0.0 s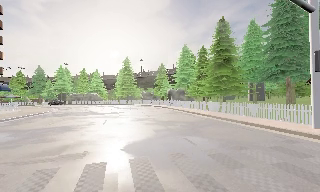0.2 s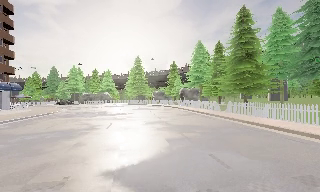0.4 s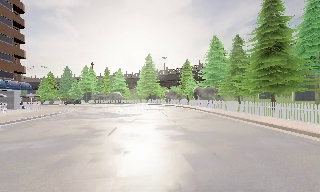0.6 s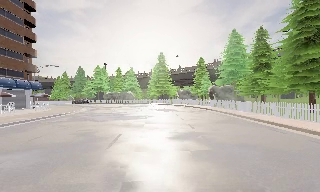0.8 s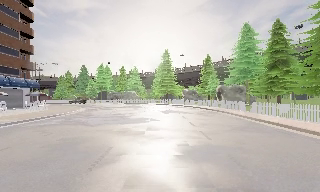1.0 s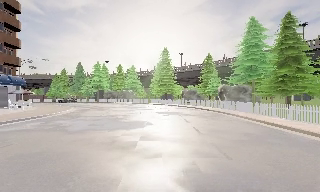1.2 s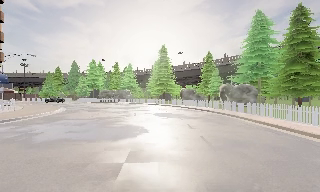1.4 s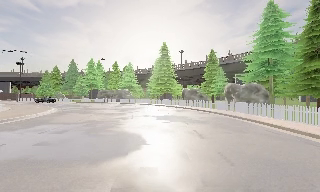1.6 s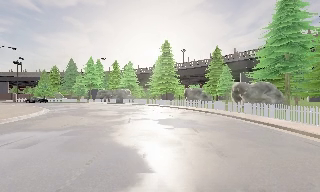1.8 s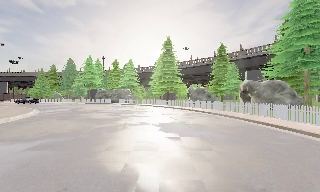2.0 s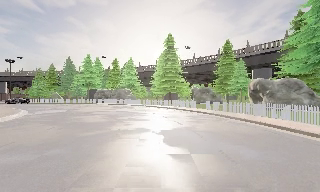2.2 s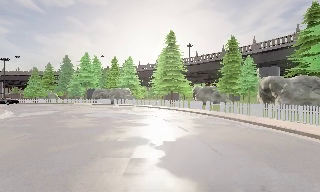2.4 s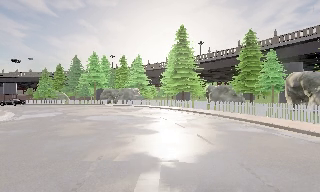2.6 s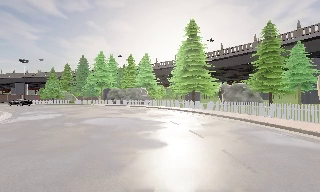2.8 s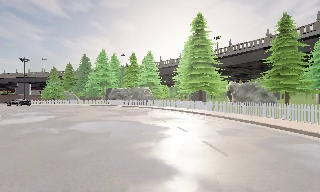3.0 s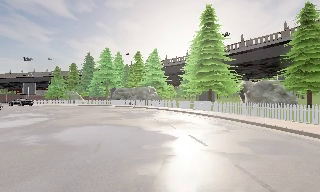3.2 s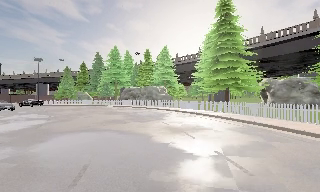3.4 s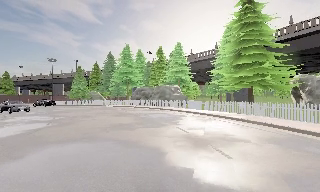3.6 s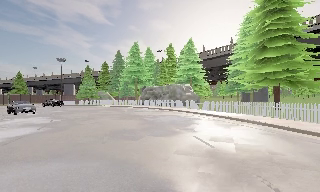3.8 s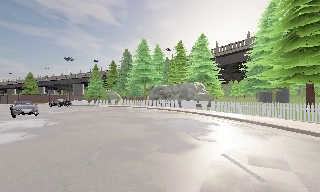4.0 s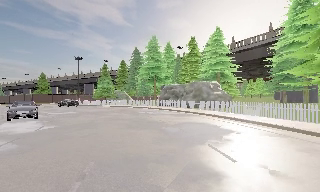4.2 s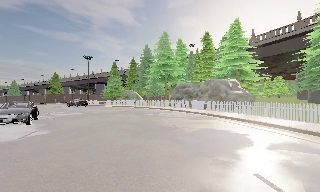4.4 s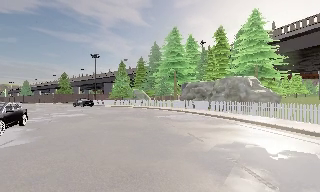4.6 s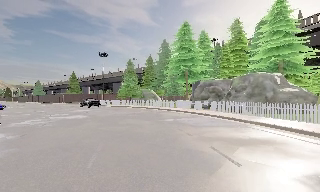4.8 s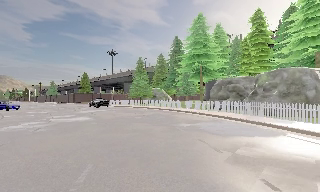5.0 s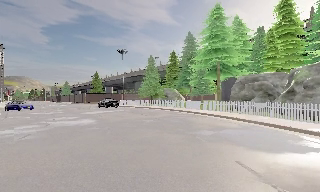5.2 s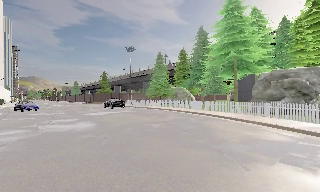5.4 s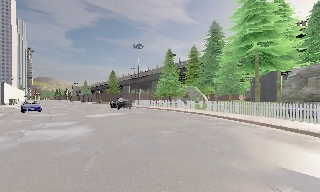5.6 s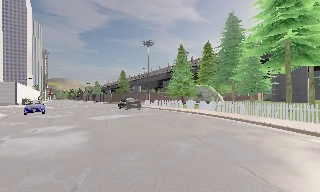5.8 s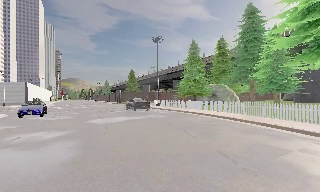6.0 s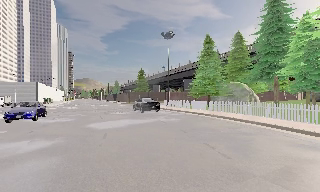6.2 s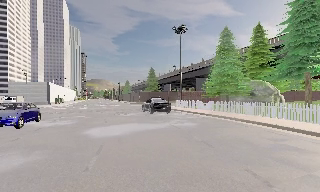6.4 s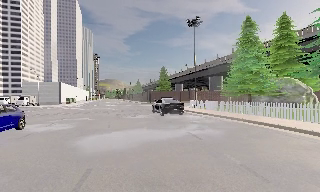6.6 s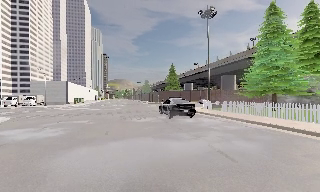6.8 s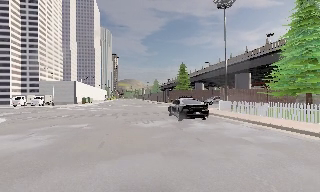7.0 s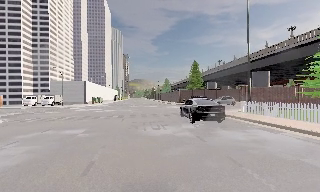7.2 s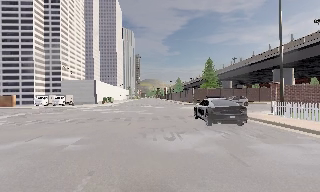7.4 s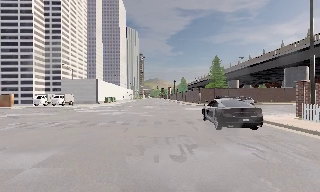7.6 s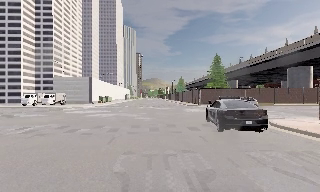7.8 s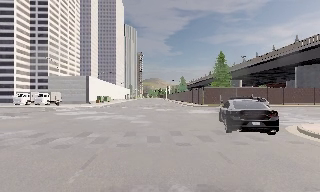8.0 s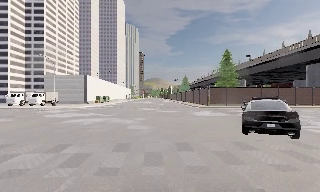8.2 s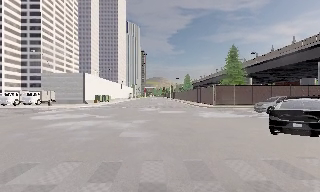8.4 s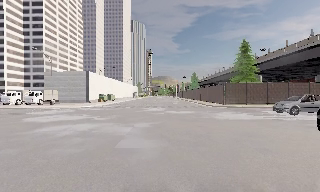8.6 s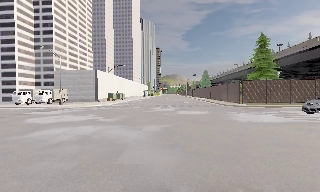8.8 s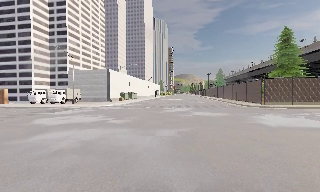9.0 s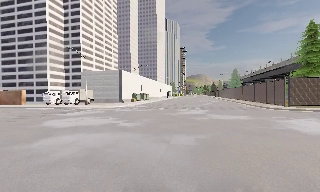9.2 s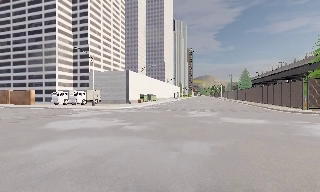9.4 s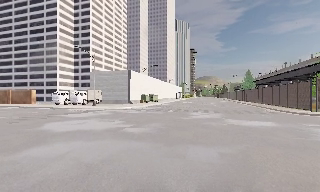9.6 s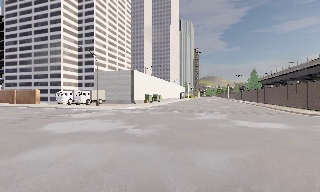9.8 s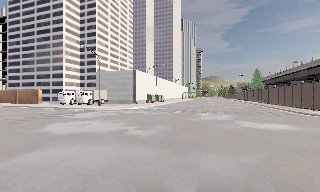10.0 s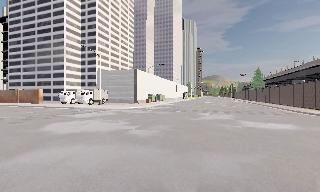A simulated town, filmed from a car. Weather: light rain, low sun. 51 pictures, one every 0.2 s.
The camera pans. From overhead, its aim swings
counterclockwise.
The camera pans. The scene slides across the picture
to the right.
0.0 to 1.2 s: The camera swings to its left by about 15 degrees, and the scene slides to the right. It travels forward, about 11 m, so what stands in front looms larger.
1.2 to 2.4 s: The camera travels forward, about 12 m, so what stands in front looms larger.
2.4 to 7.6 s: The camera pans to its left, which is counterclockwise from overhead, by about 85 degrees. It travels forward, about 50 m.
7.6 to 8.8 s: The camera swings to its left by about 10 degrees, and the scene slides to the right. It travels forward, about 9 m, so what stands in front looms larger. It loses speed.
8.8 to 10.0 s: The camera travels forward, about 2.5 m, so what stands in front looms larger. It loses speed.
The film runs forward here.
